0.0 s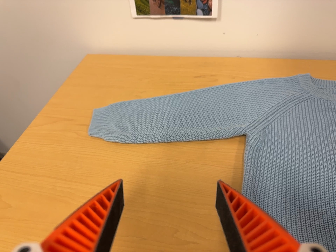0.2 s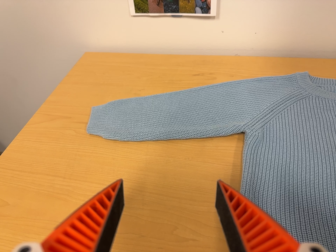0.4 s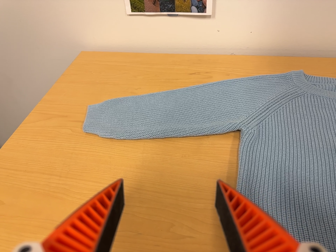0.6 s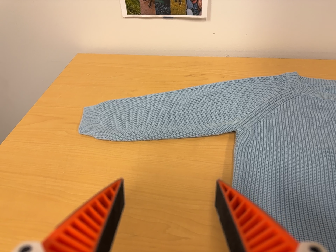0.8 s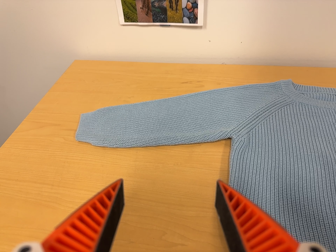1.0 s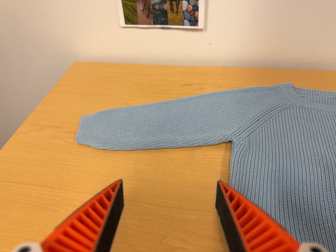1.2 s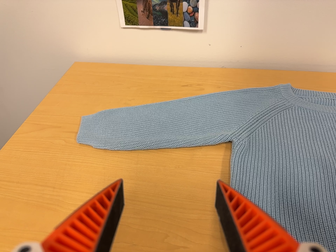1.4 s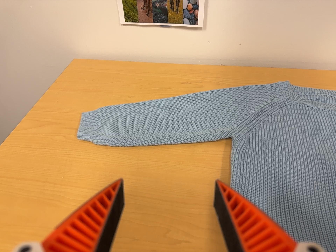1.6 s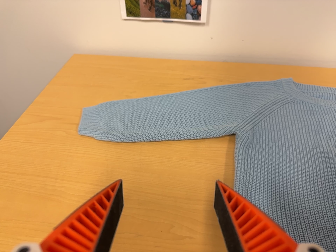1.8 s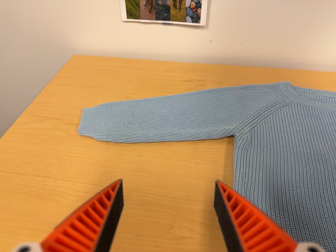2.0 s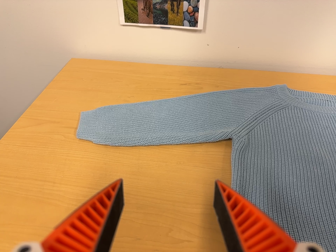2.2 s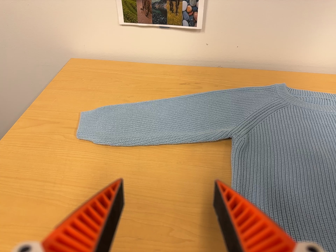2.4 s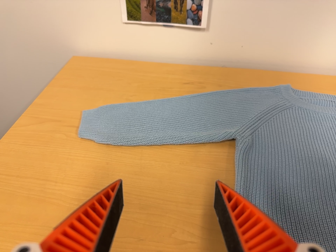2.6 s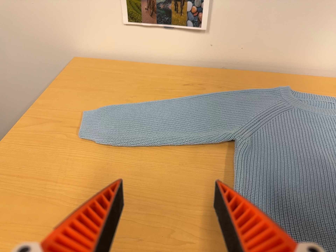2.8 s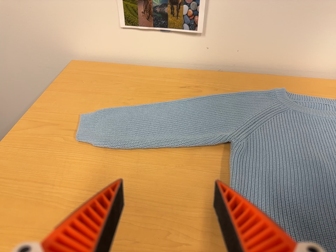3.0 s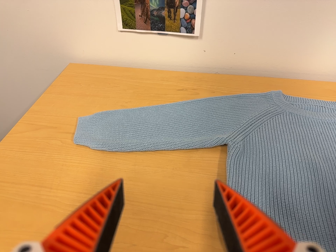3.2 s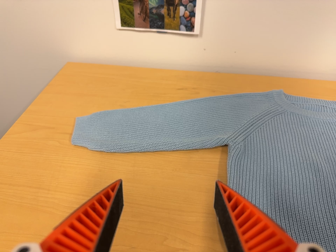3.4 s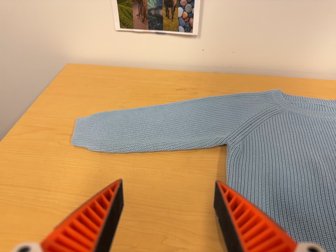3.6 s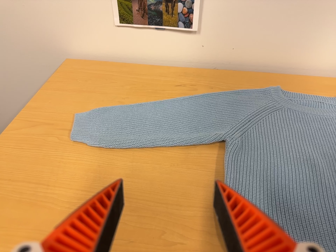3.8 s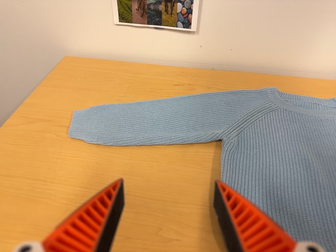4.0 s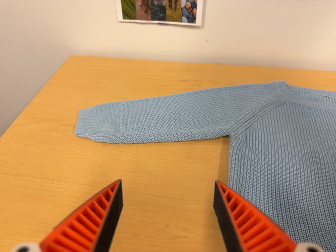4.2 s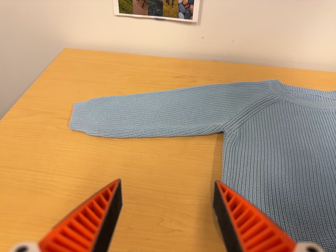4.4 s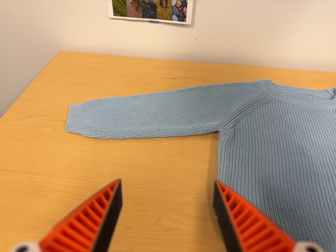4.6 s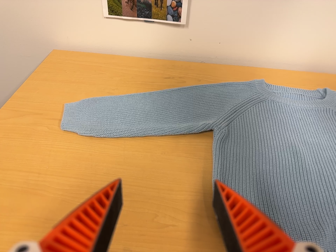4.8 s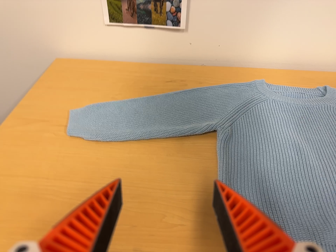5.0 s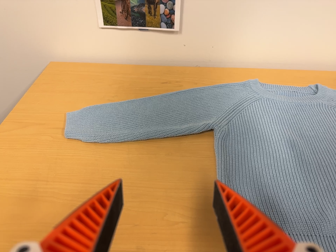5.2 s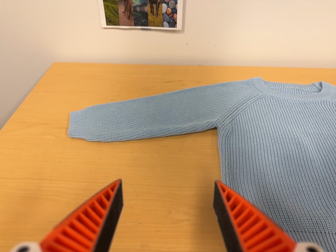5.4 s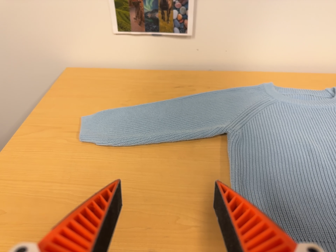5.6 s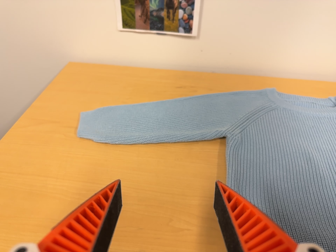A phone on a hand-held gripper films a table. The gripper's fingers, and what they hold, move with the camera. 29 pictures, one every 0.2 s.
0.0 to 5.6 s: The camera travels to its left and backward, about 7 cm.
The film runs backward here.
